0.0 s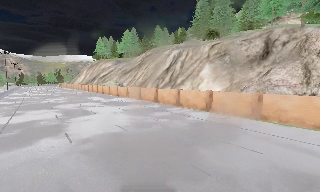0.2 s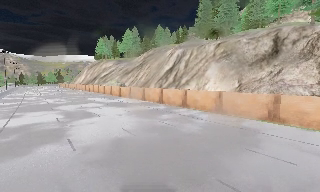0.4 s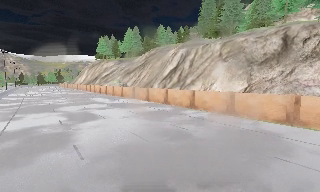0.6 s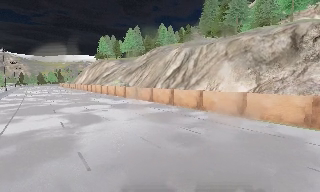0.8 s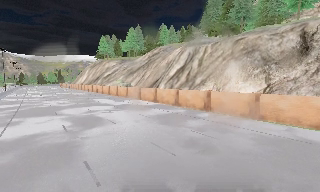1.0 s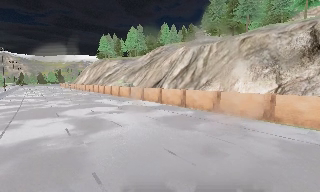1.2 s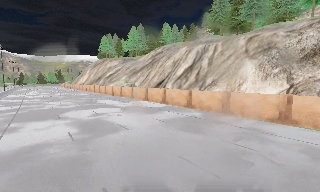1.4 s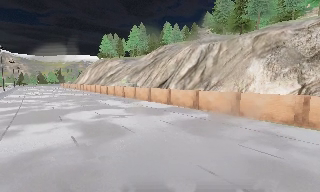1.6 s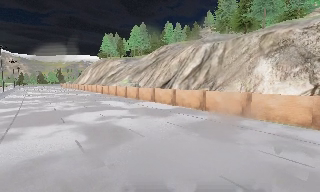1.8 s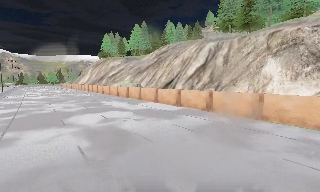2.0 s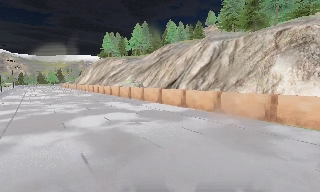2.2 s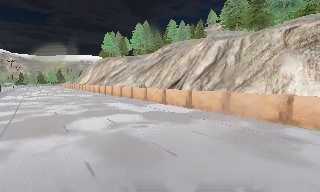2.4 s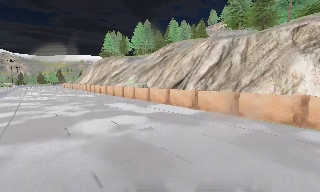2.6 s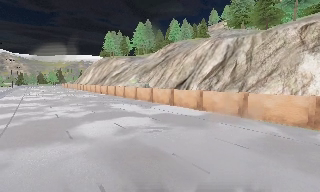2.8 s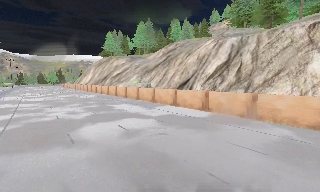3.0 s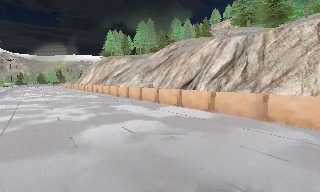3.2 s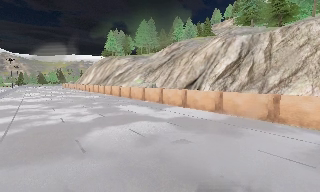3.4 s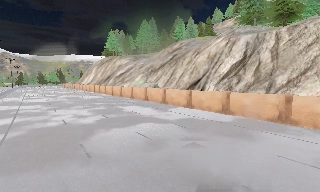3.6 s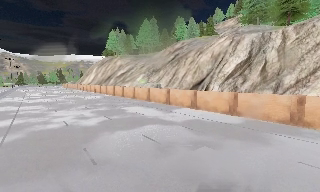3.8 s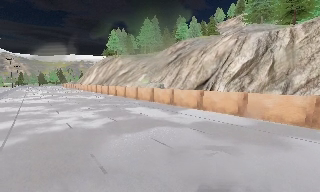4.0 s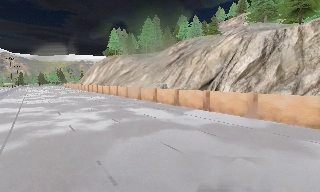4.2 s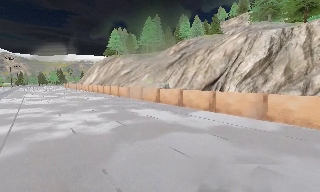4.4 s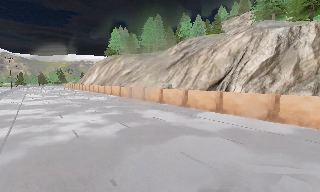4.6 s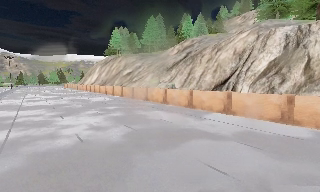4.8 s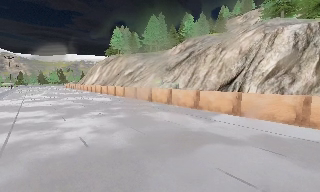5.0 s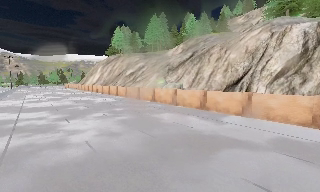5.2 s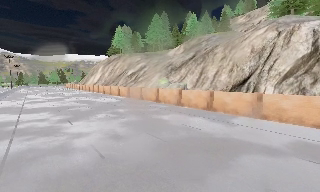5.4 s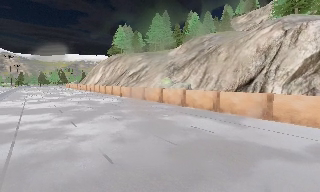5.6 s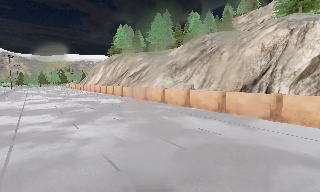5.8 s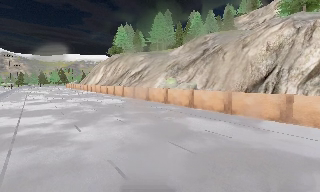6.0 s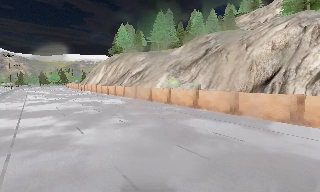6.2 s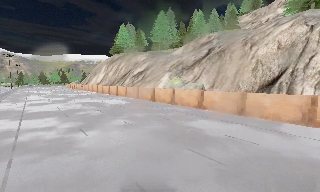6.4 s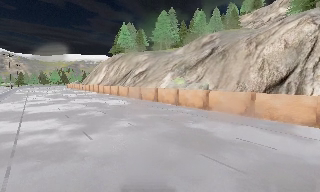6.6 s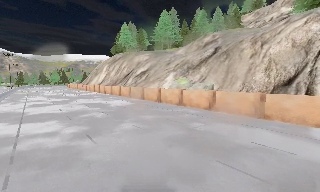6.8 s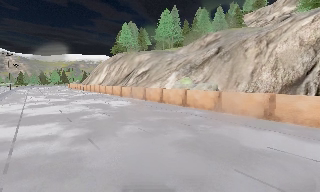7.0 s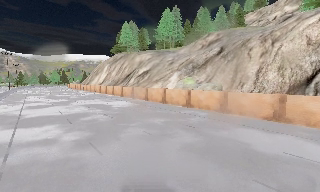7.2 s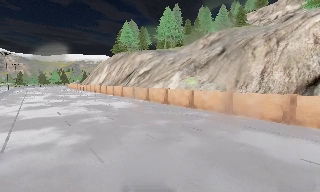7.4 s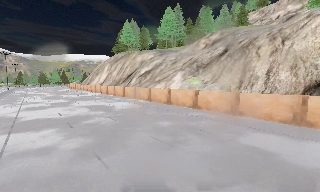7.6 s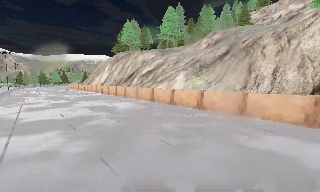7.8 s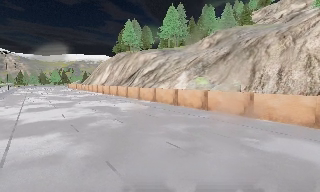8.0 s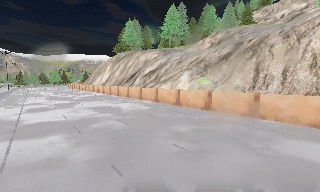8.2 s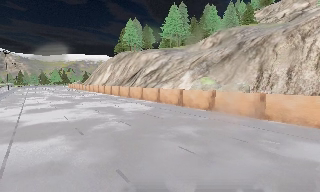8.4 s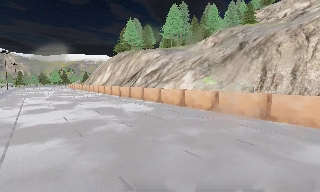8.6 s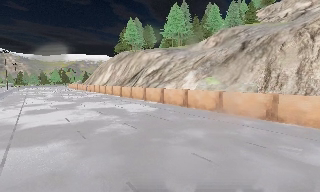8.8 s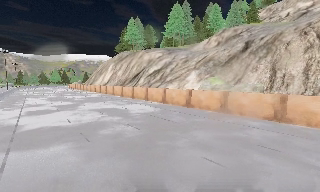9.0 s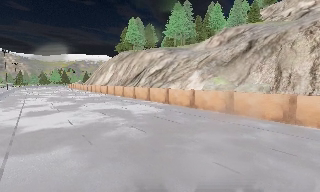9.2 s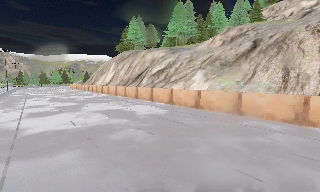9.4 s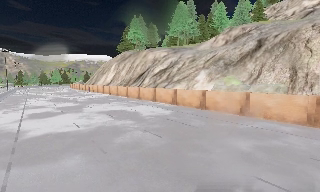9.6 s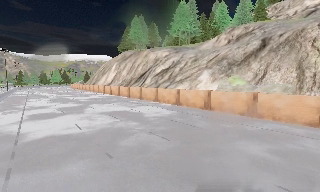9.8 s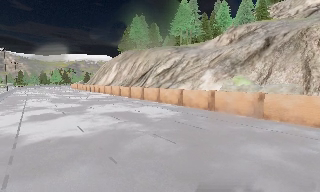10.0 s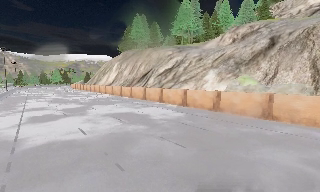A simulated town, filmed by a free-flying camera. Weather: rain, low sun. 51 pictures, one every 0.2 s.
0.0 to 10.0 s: The camera travels forward and to its left, about 40 m, so what stands in front looms larger. It loses speed.
The film runs forward here.
